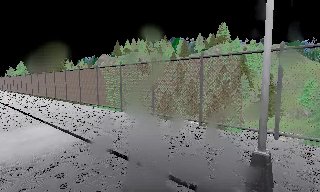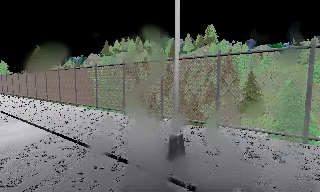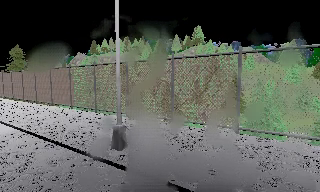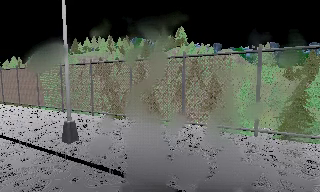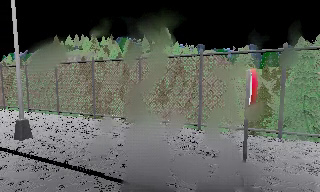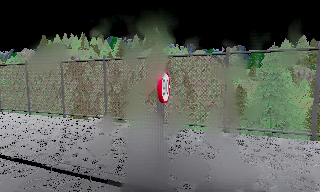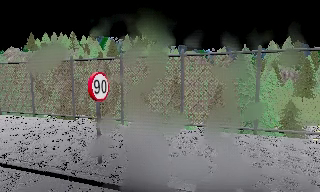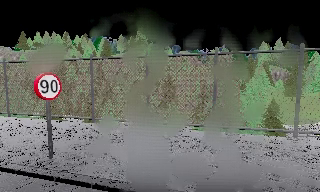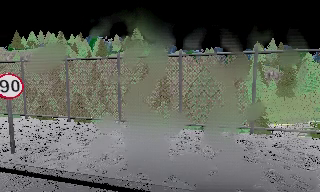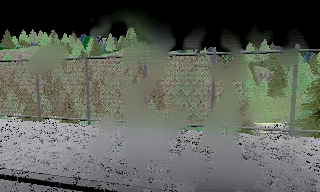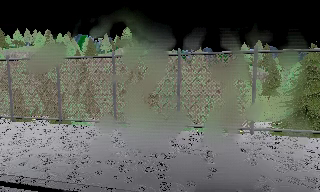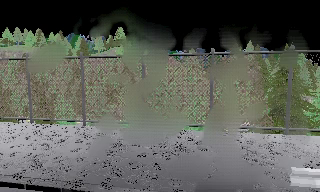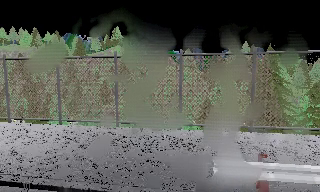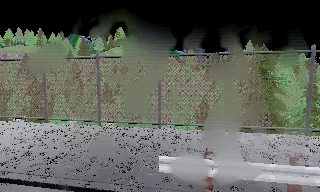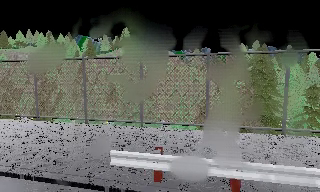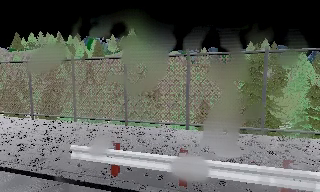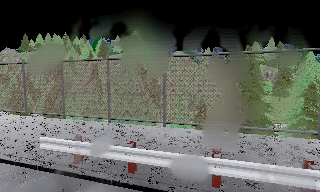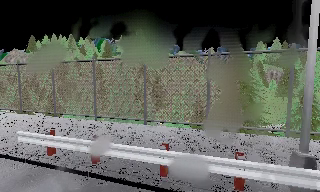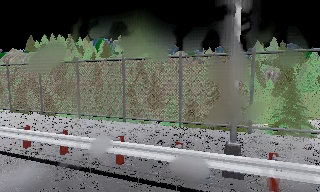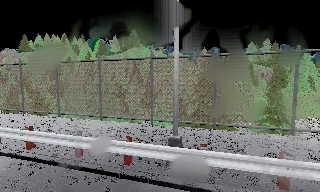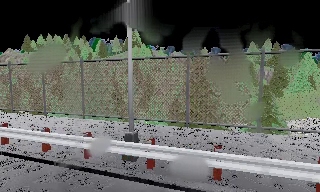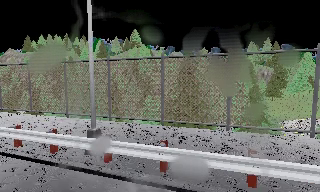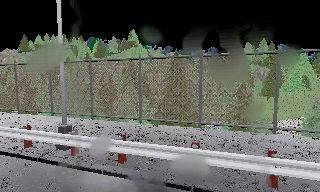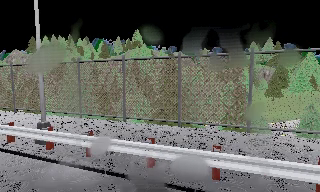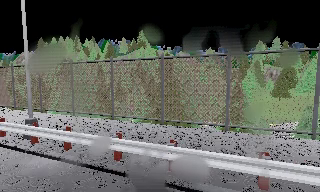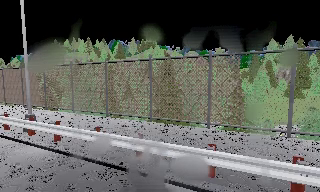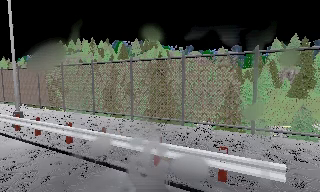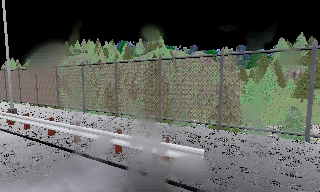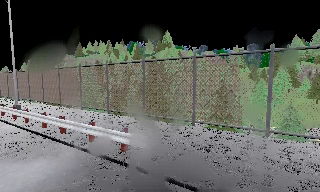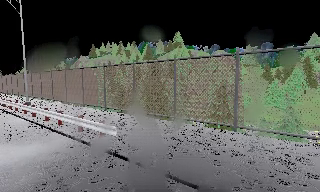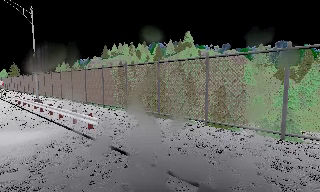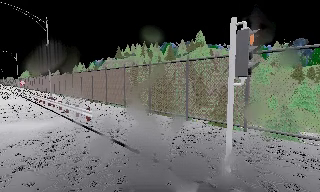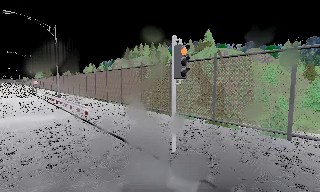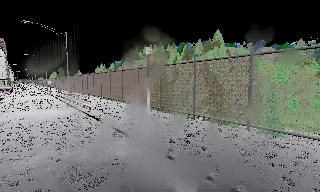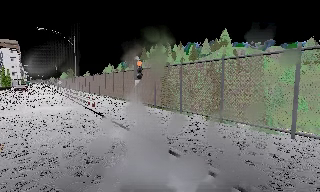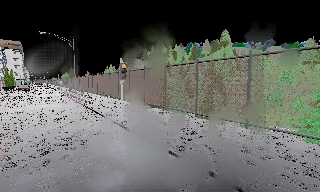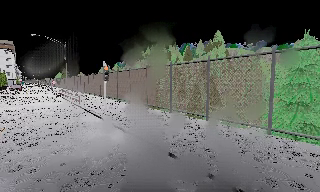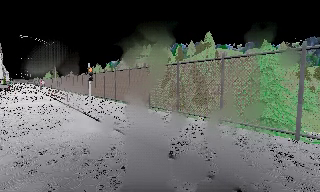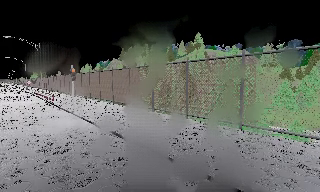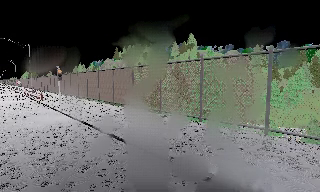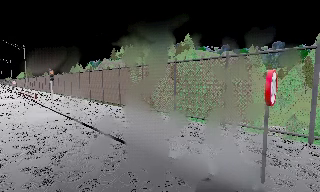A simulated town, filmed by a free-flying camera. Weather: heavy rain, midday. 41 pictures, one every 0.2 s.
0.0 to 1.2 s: The camera swings to its right by about 20 degrees, and the scene slides to the left. It travels to its right and backward, about 9 m, so close, fixed things drift to the left.
1.2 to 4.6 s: The camera travels to its right, about 20 m, so close, fixed things drift to the left.
4.6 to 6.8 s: The camera pans to its left, which is counterclockwise from overhead, by about 35 degrees. It travels to its right and backward, about 16 m.
6.8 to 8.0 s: The camera travels backward and to its right, about 9 m, so what stands in front gets smaller.
The film runs backward here.
